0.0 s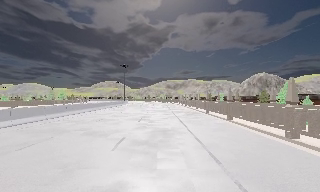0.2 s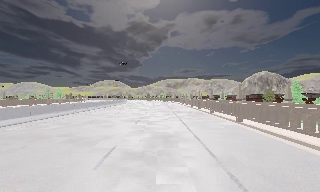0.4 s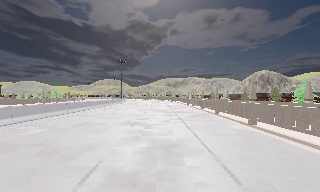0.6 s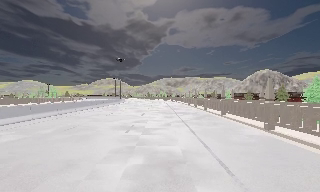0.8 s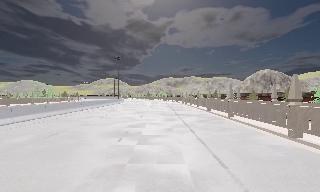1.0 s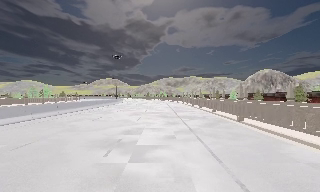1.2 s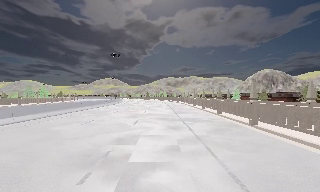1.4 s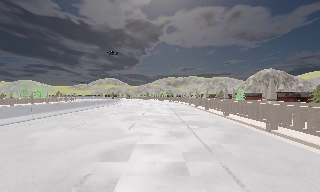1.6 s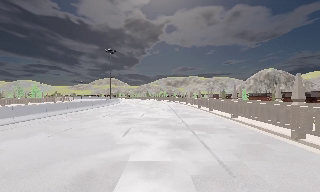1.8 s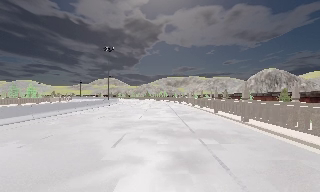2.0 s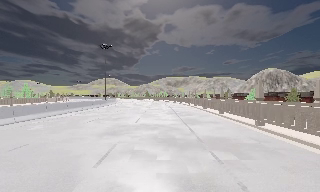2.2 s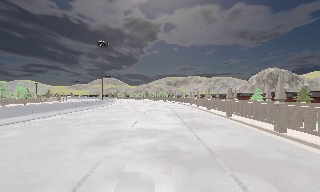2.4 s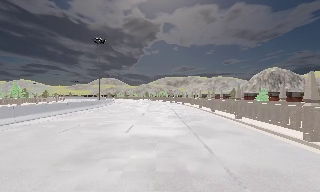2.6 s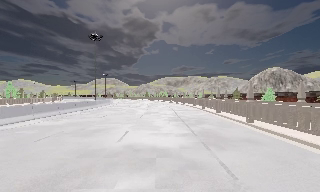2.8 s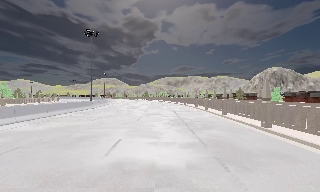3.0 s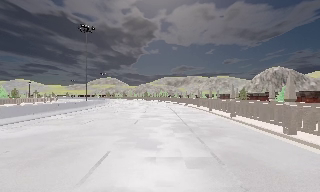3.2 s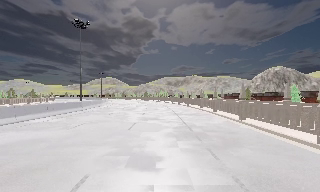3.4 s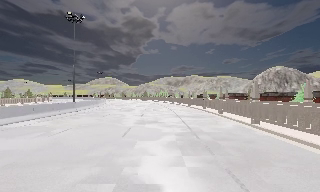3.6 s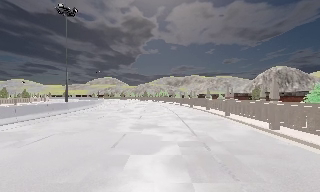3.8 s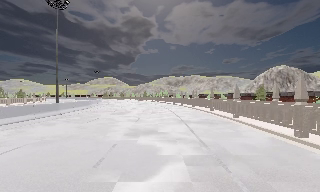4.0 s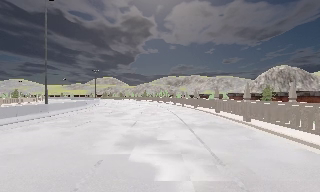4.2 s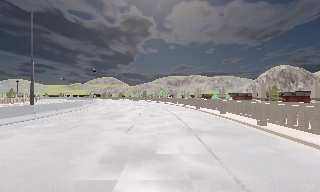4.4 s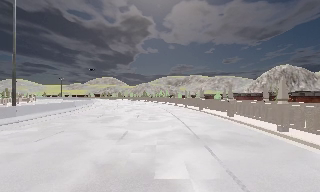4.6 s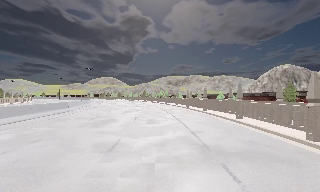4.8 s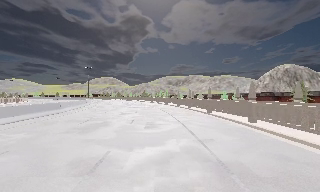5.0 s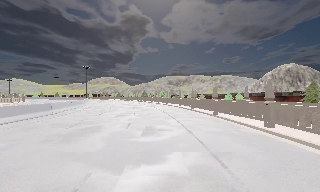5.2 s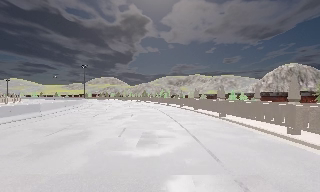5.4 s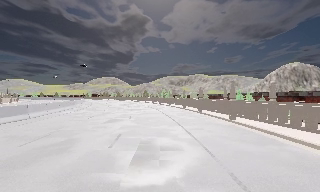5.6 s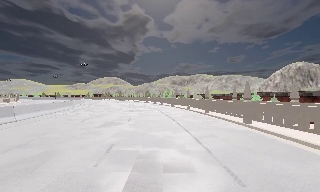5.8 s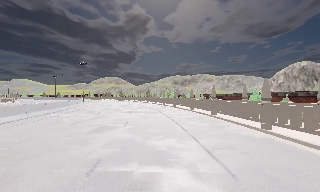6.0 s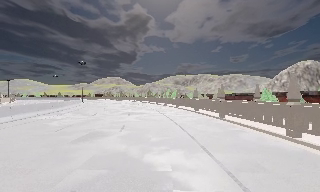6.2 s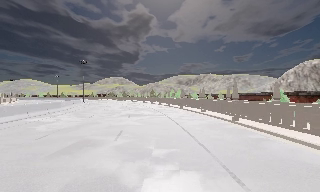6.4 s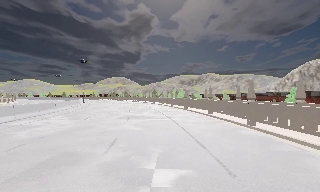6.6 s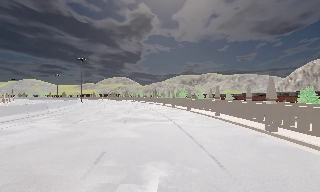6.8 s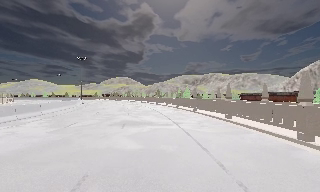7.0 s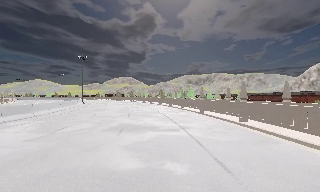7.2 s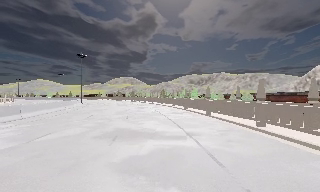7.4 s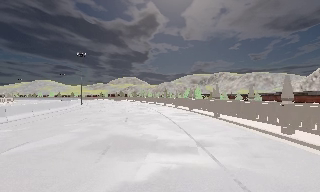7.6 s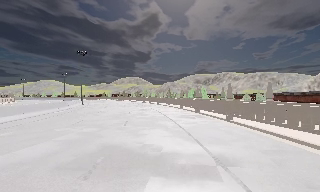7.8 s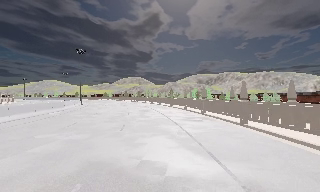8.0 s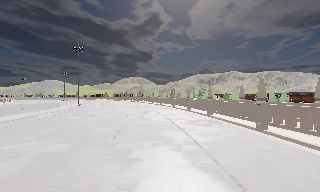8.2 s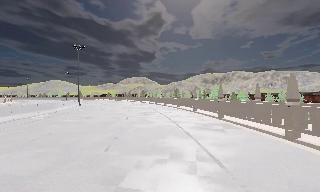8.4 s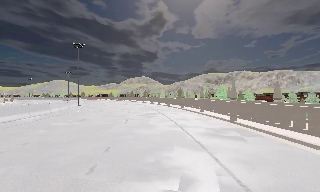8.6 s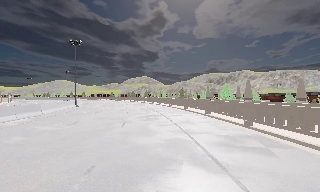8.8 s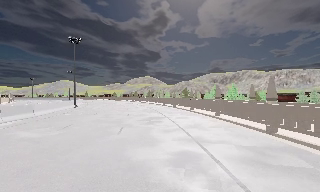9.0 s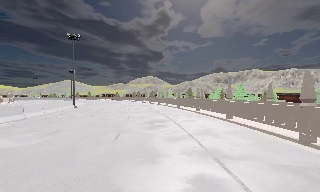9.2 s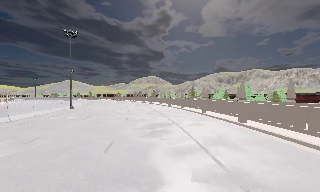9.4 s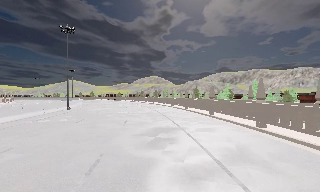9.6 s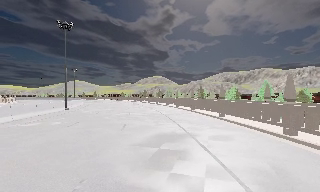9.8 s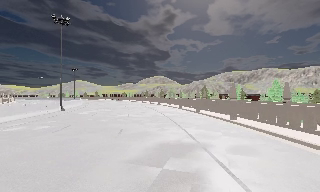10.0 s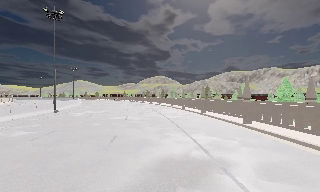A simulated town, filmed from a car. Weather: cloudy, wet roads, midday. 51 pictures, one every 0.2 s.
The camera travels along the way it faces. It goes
forward.
0.0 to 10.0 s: The camera pans to its left, which is counterclockwise from overhead, by about 20 degrees. It travels forward, about 80 m, so what stands in front looms larger.
The film runs forward here.
